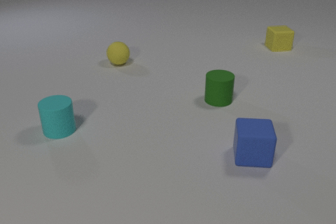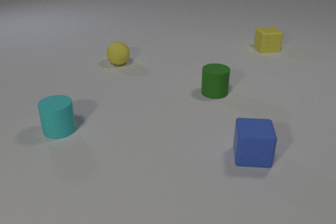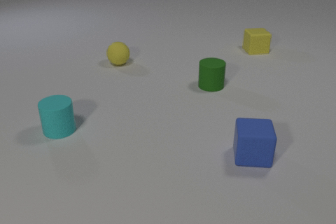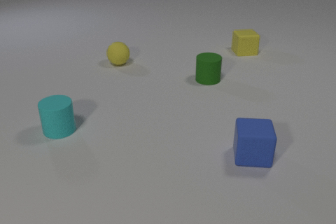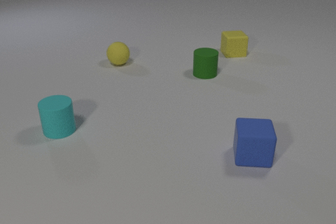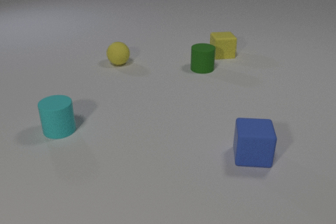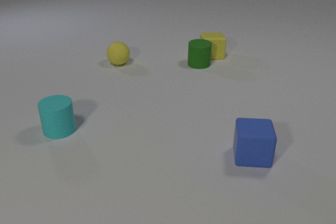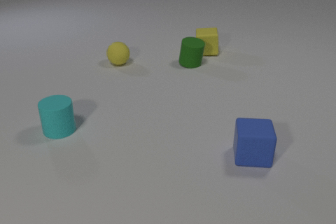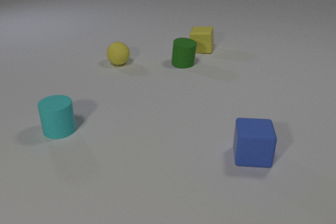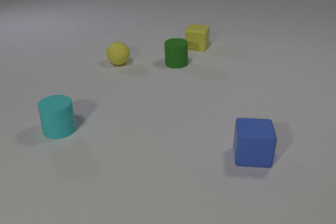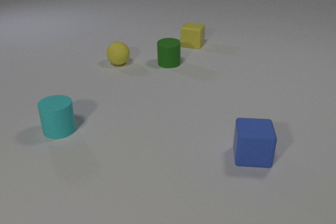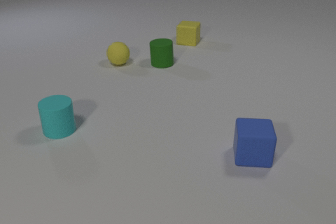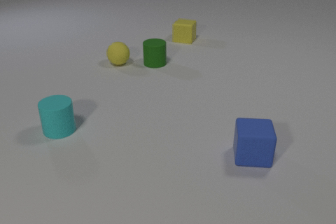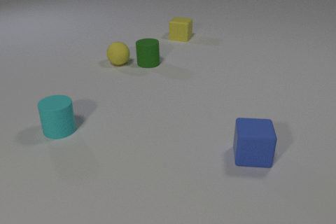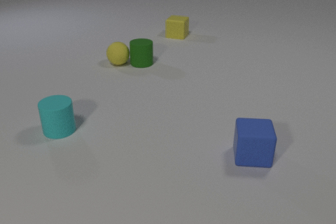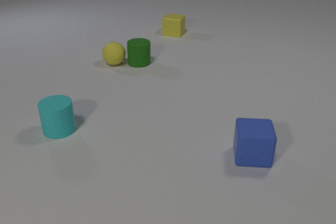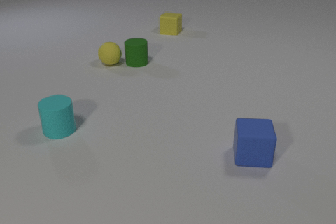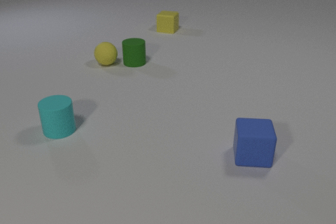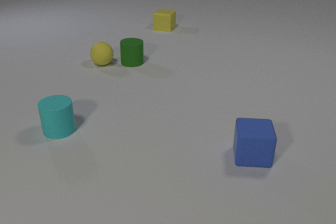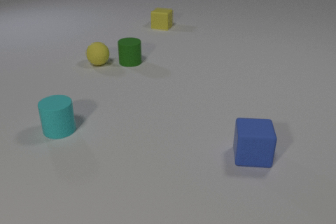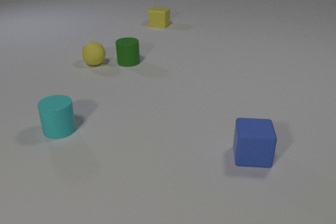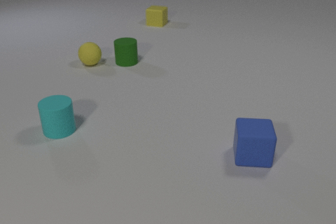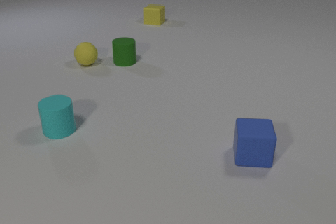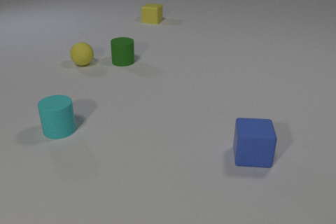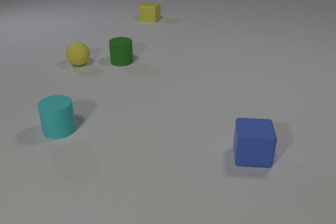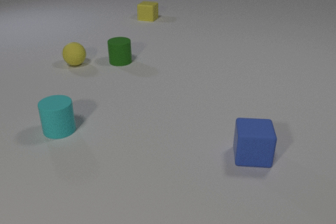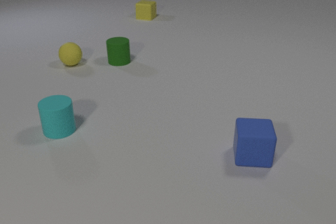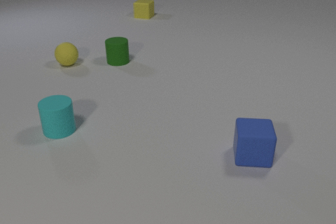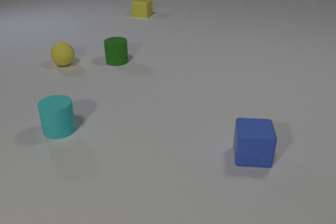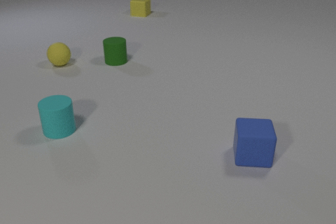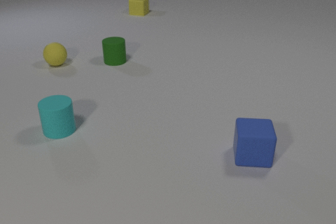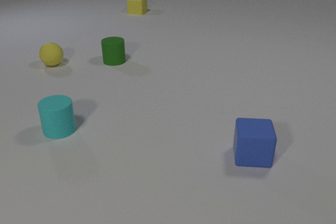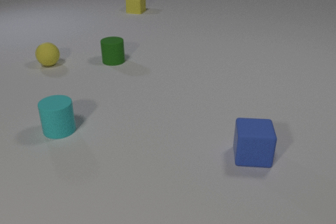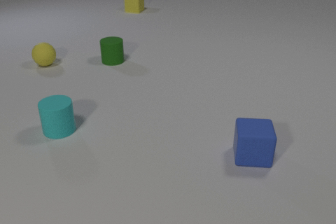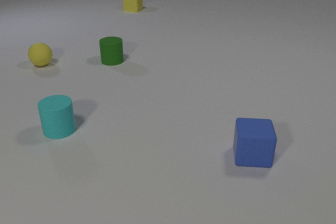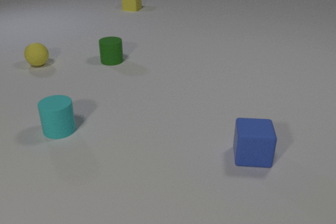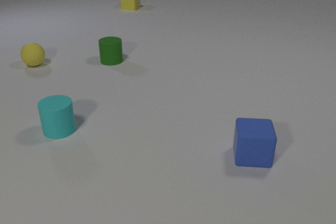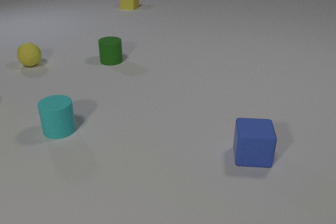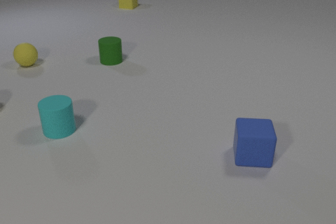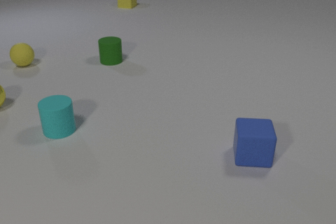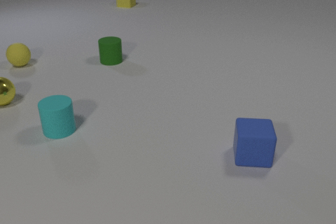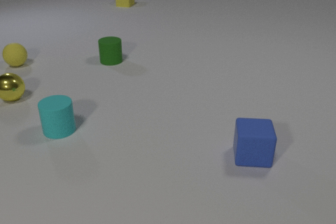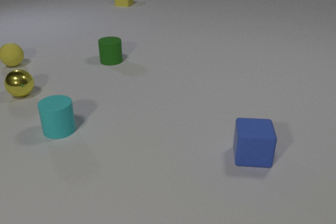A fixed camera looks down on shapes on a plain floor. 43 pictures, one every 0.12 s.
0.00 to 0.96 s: The yellow rubber cube slides to the left, spins so that its near face slides to the left, clockwise seen from above. The green rubber cylinder slides away from the camera and to the left. The yellow rubber cube and the green rubber cylinder collide.
0.96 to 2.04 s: The yellow rubber cube slides away from the camera and to the left. The green rubber cylinder slides to the left. The yellow rubber sphere rolls to the left. The green rubber cylinder and the yellow rubber sphere collide.
2.04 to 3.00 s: The yellow rubber cube slides away from the camera and to the left. The green rubber cylinder slides to the left. The yellow rubber sphere rolls to the left.
3.00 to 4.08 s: The yellow rubber cube slides away from the camera and to the left. The green rubber cylinder slides to the left. The yellow rubber sphere rolls to the left.
4.08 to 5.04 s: The yellow rubber cube slides away from the camera and to the left. The yellow rubber sphere rolls to the left. The yellow metal sphere comes in at the left edge, rolls to the right and away from the camera.
How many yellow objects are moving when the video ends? 3.
How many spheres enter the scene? 1.
What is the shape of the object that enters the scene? sphere.
